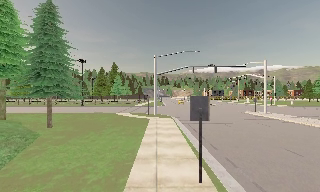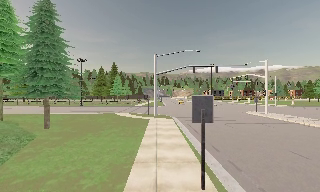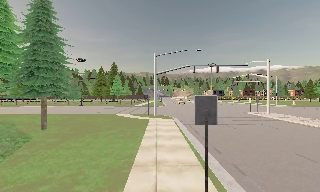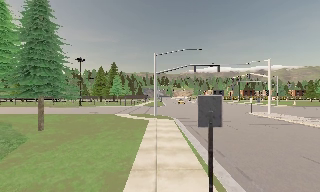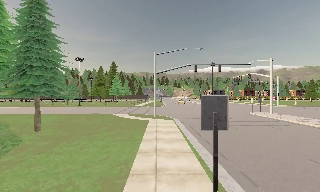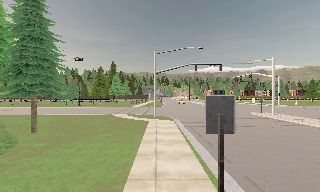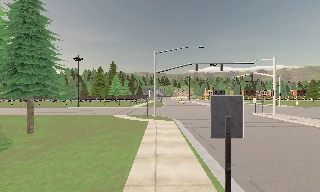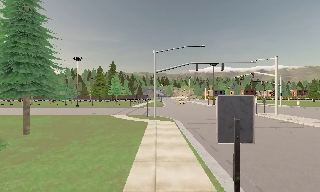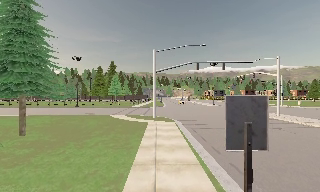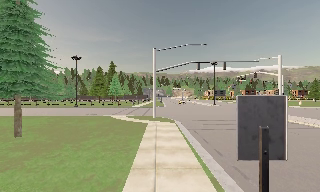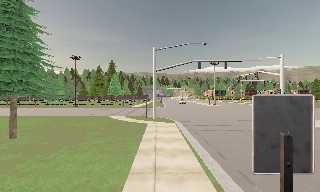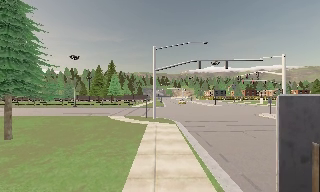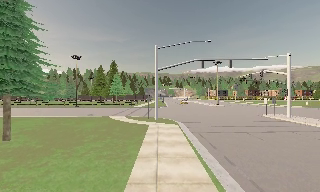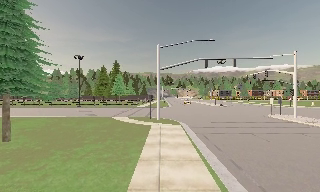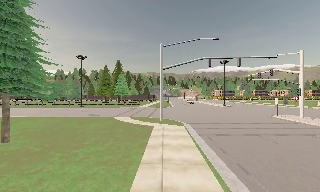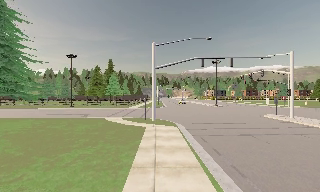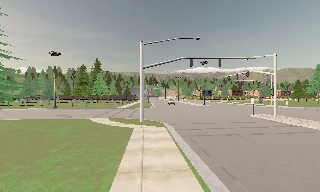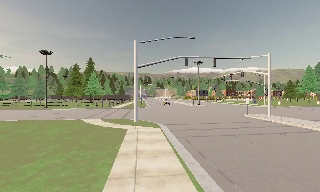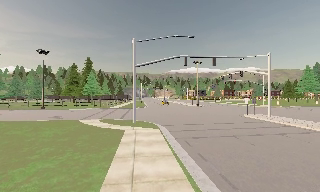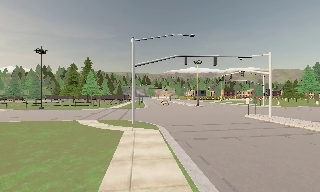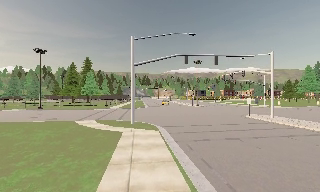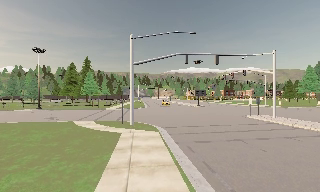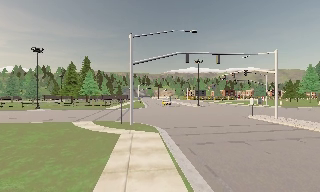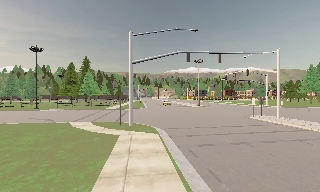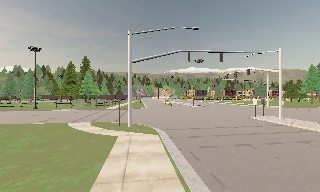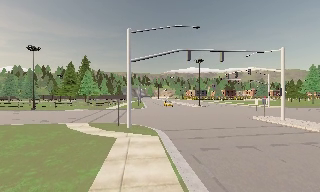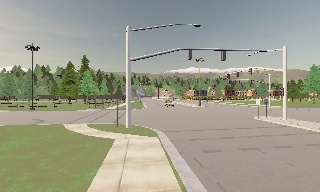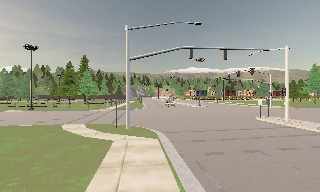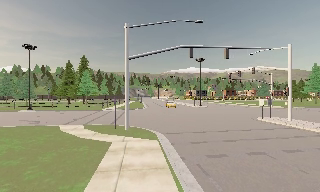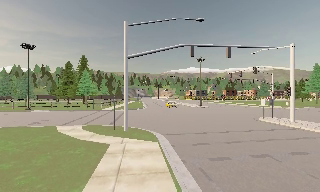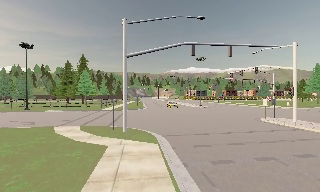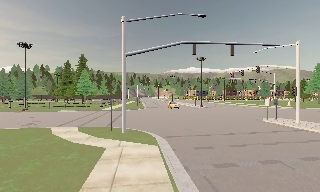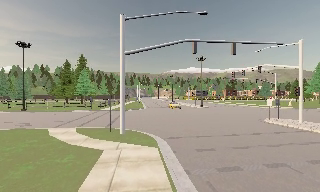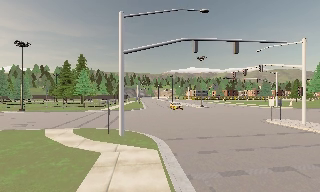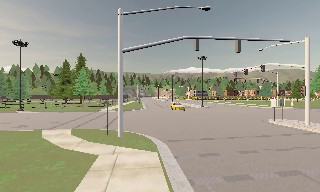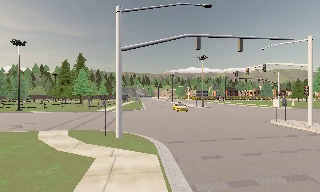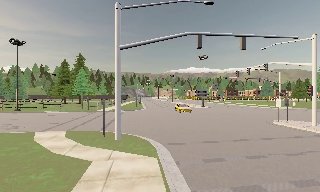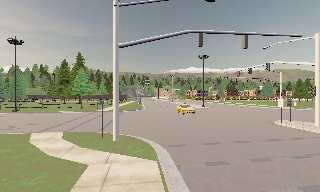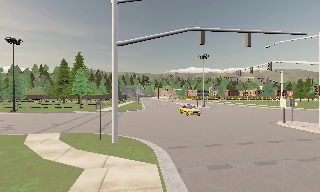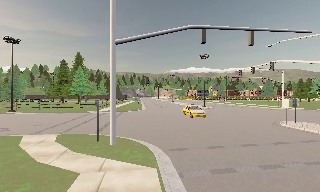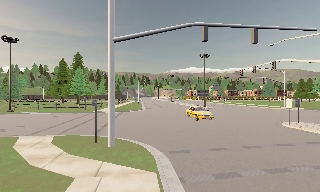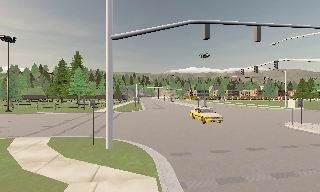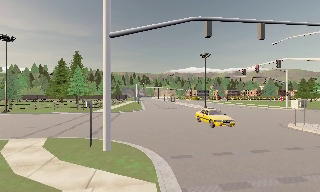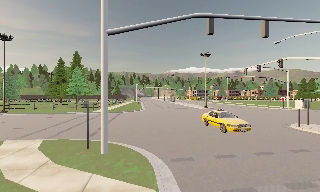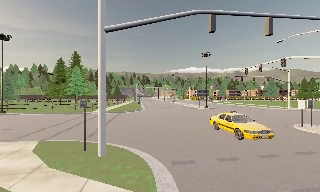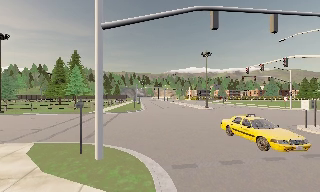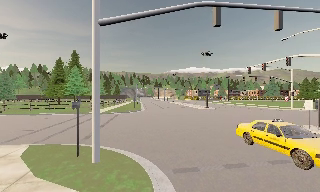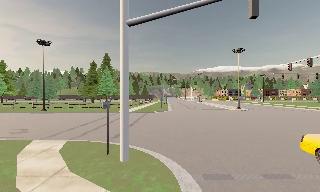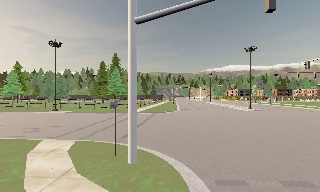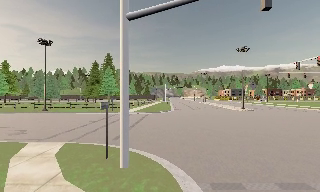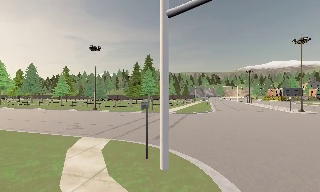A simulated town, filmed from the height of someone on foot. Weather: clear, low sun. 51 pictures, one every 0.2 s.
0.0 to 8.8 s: The camera travels forward, about 14 m, so what stands in front looms larger.
8.8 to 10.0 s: The scene slides to the right, as the camera pans about 25 degrees to its left. It travels forward, about 1.5 m, so what stands in front looms larger.
The film runs forward here.
